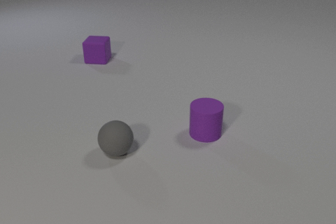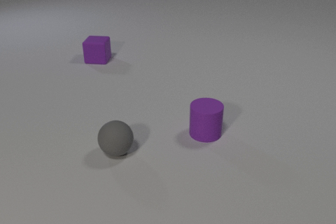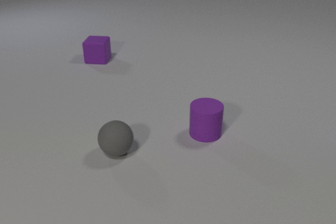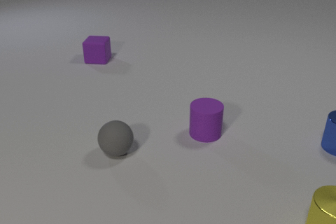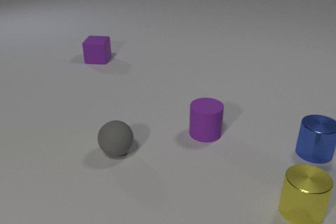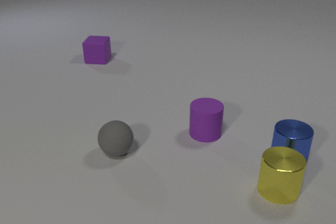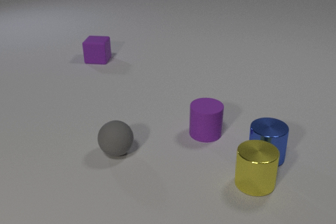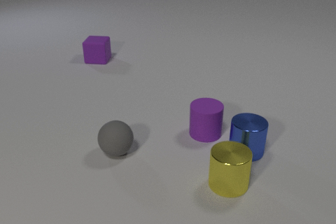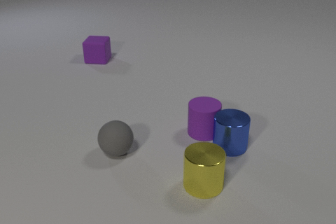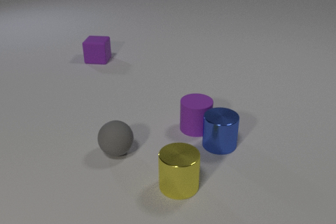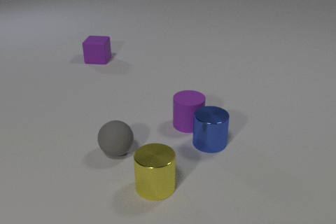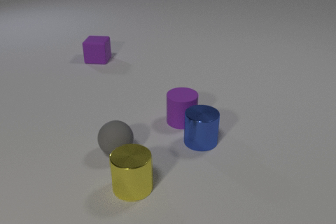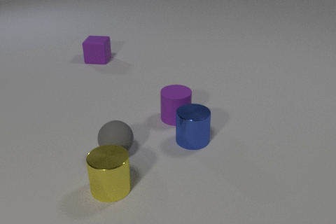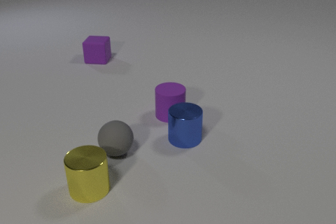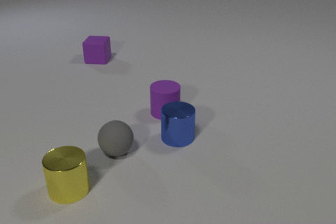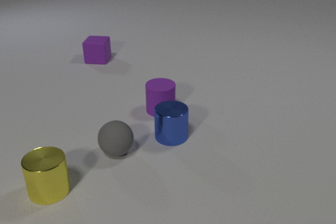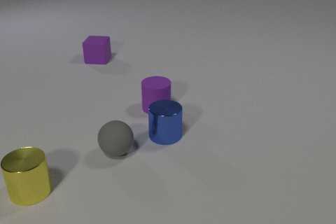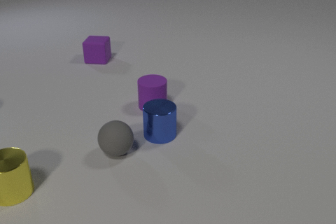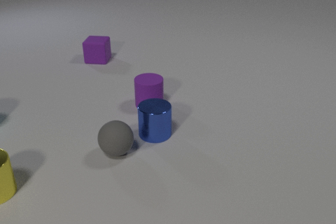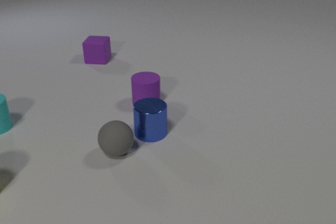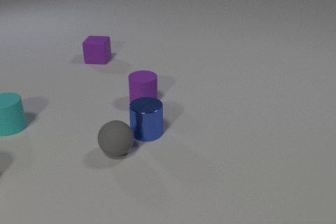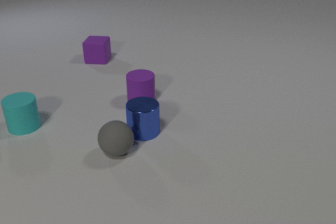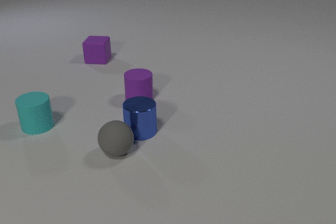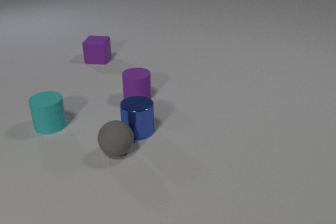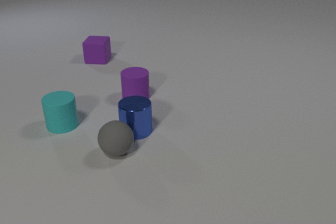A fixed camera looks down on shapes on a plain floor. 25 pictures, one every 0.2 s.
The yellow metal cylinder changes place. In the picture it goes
to the left.
The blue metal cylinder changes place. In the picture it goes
to the left.
0.0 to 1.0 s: The yellow metal cylinder comes in at the right edge, slides to the left and away from the camera. The blue metal cylinder comes in at the right edge, slides to the left and toward the camera.
1.0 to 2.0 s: The yellow metal cylinder slides to the left. The blue metal cylinder slides to the left. The purple rubber cylinder slides to the left and away from the camera. The yellow metal cylinder and the blue metal cylinder collide. The blue metal cylinder and the purple rubber cylinder collide.
2.0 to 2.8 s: The yellow metal cylinder slides to the left. The blue metal cylinder slides to the left. The purple rubber cylinder slides to the left and away from the camera.
2.8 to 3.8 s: The yellow metal cylinder slides to the left. The blue metal cylinder slides to the left. The purple rubber cylinder slides away from the camera and to the left. The cyan rubber cylinder comes in at the left edge, slides to the right.
3.8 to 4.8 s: The blue metal cylinder slides to the left. The purple rubber cylinder slides away from the camera and to the left. The cyan rubber cylinder slides to the right.
How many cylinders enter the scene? 3.
What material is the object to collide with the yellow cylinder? metal.
What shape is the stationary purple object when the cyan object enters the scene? cube.
